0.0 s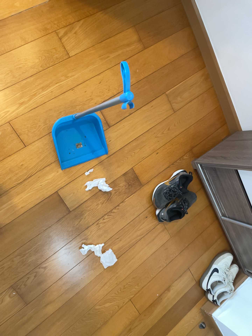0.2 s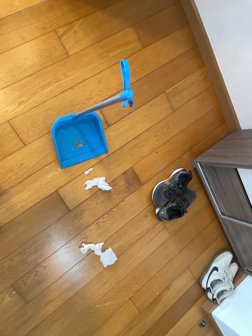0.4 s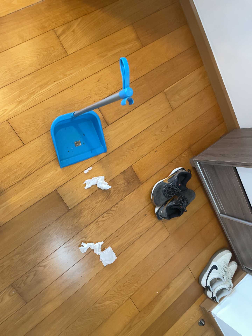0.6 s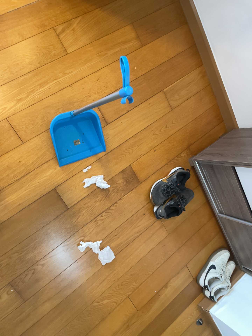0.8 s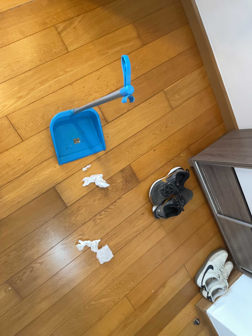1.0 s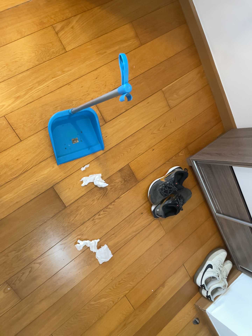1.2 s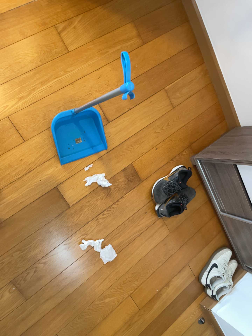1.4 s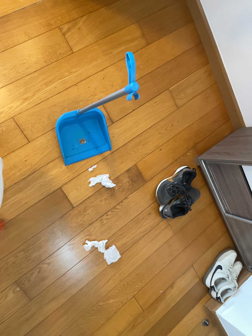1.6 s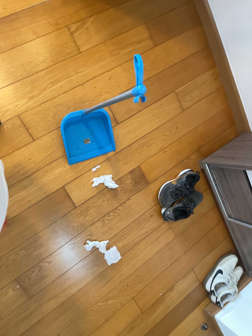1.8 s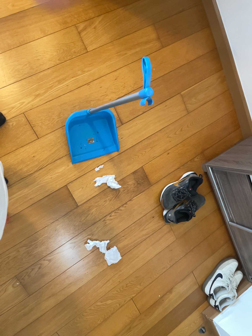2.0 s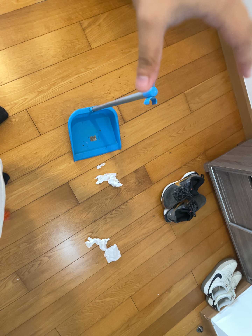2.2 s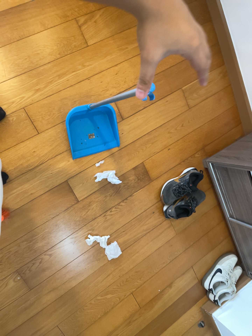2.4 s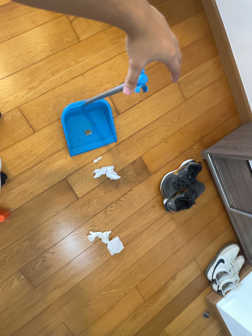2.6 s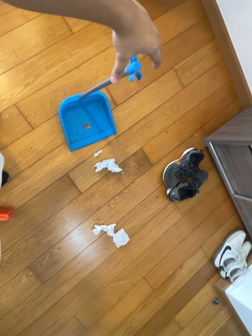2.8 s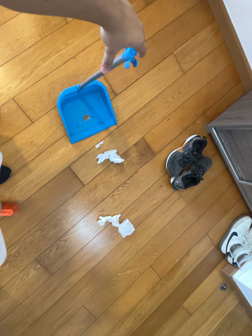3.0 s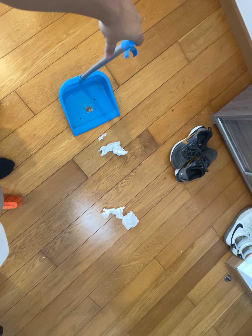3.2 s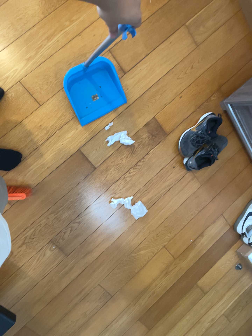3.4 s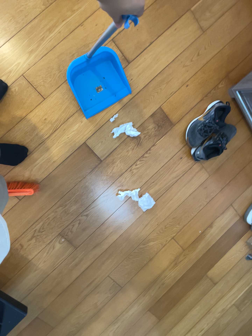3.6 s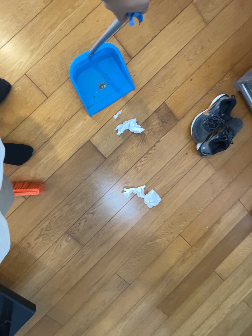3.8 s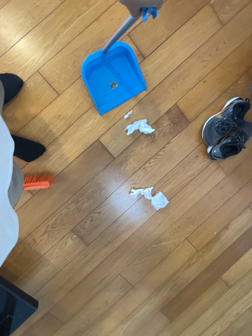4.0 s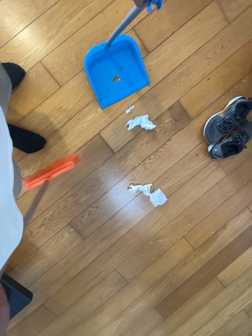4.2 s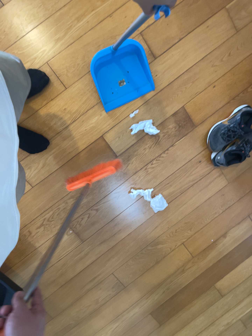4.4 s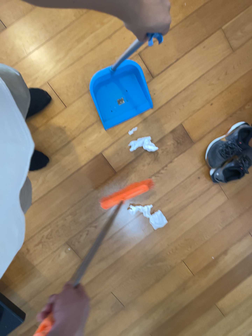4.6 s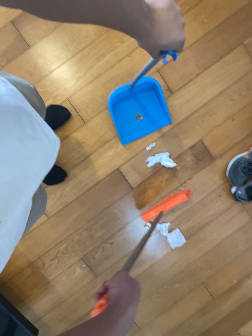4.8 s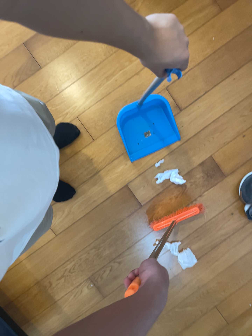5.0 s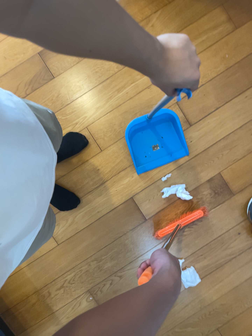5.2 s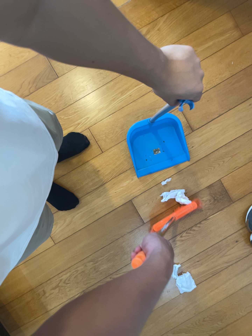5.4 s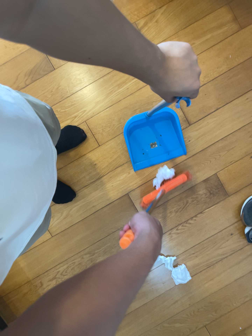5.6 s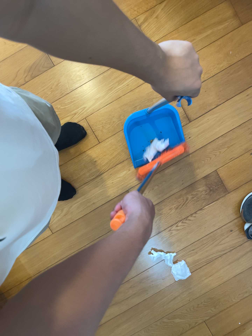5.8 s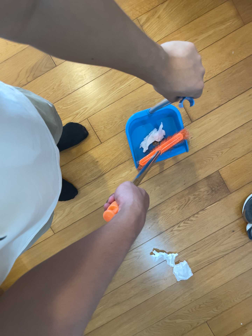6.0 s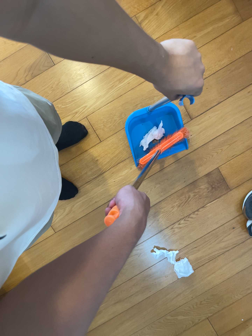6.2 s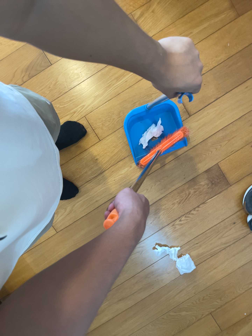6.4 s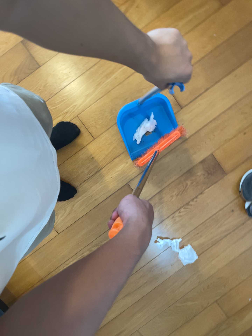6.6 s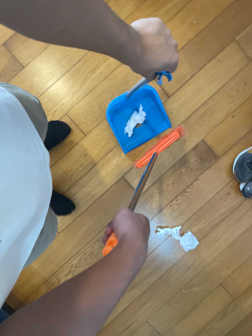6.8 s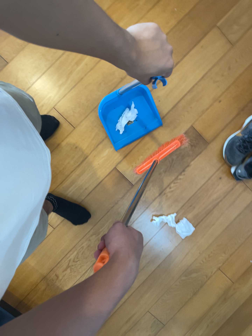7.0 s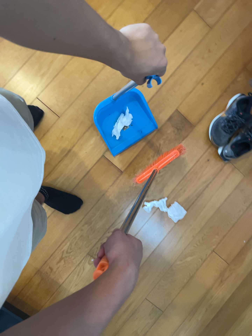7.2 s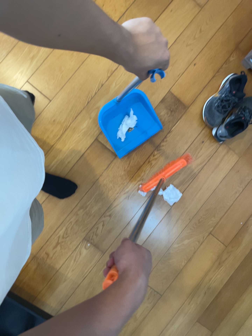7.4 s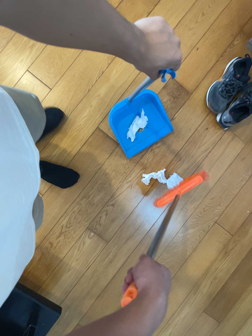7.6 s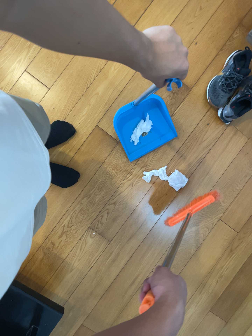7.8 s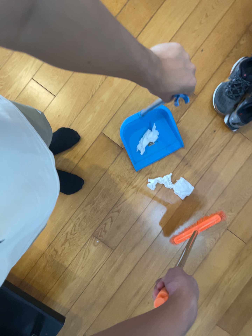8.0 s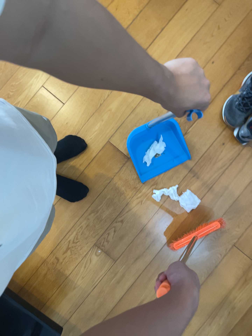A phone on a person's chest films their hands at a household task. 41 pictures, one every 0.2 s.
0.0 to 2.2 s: The camera shifts only a little, or ends up much as it began.
2.2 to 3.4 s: The camera travels to its right and forward, about 9 cm. Its aim tips toward the bottom of its view by about 10 degrees, and the scene shifts upward. It rolls about its line of sight by about 10 degrees, and the scene rotates counterclockwise.
3.4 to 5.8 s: The camera pans to its left by about 15 degrees. It travels forward, toward the top of its view and to its right, about 12 cm, so what stands in front looms larger. Its aim tips toward the top of its view by about 10 degrees, and the scene shifts downward. It rolls about its line of sight by about 15 degrees, and the scene rotates clockwise.
5.8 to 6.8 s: The camera travels toward the bottom of its view, about 9 cm, so close, fixed things drift upward. It rolls about its line of sight by about 15 degrees, and the scene rotates counterclockwise.
6.8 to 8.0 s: The camera travels toward the bottom of its view and to its right, about 26 cm, so close, fixed things drift upward.
The film runs forward here.
